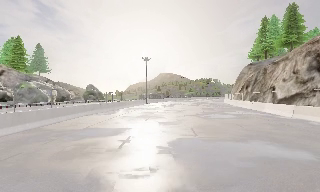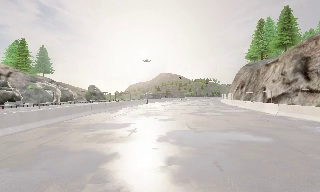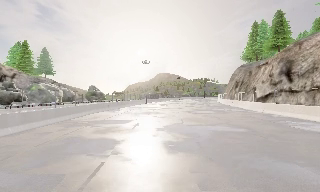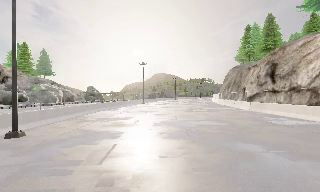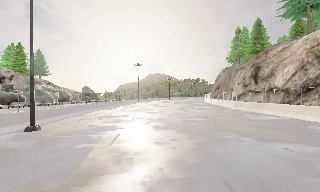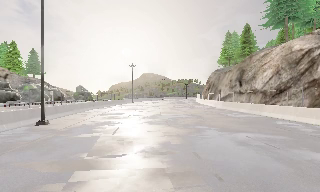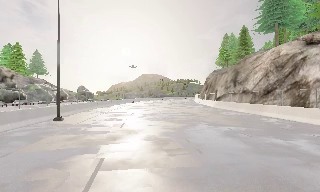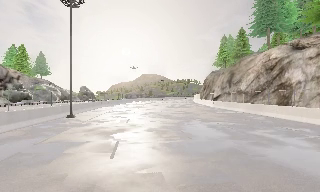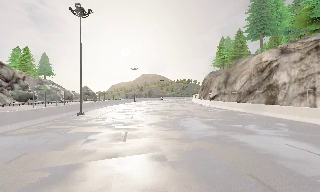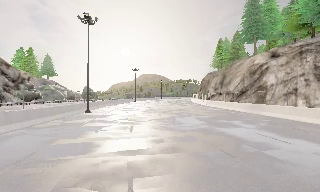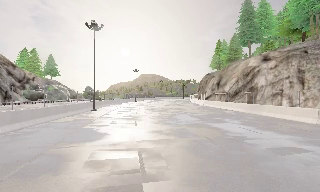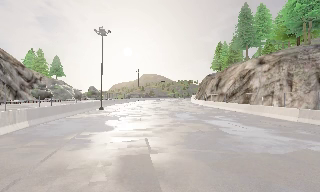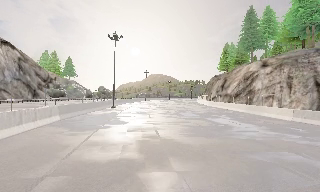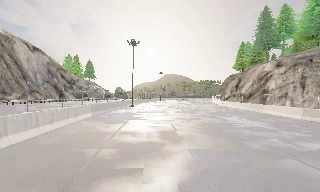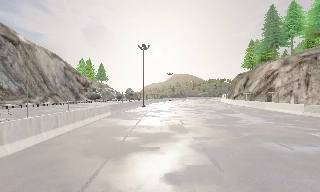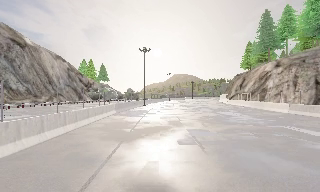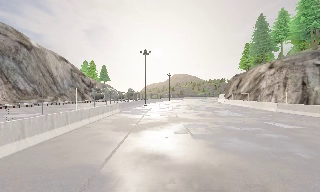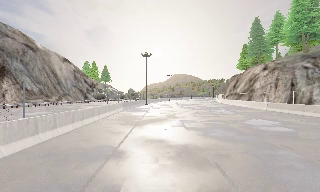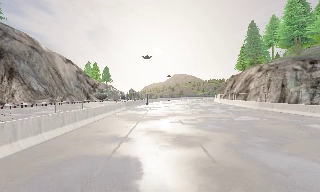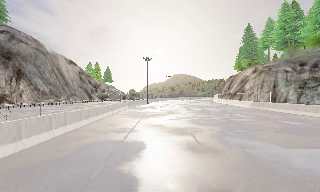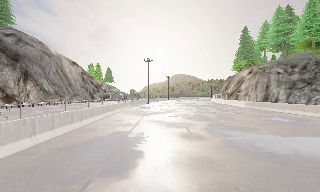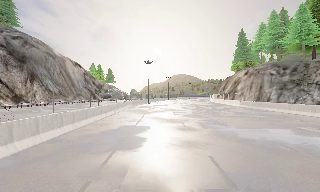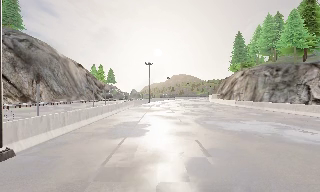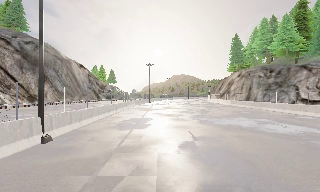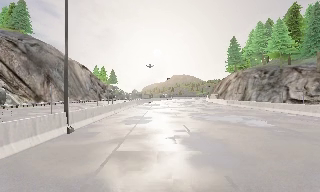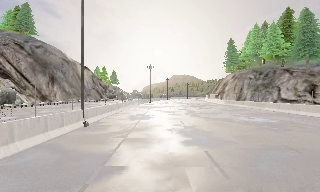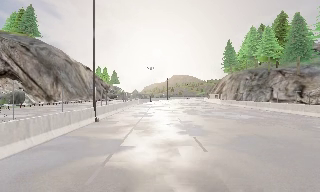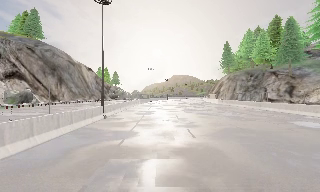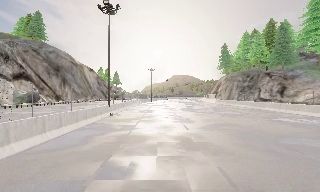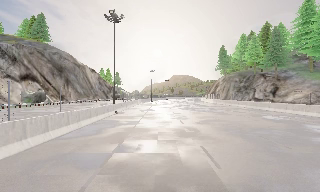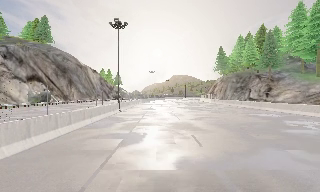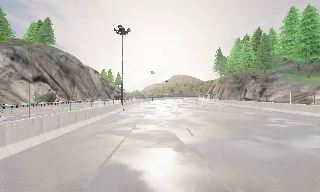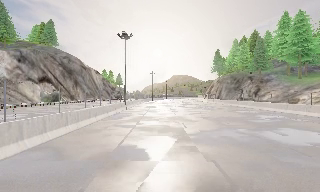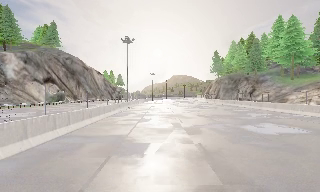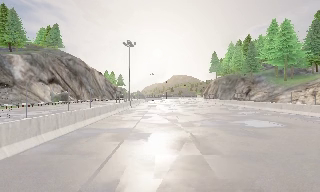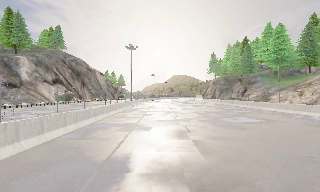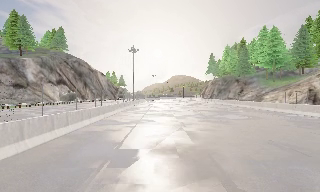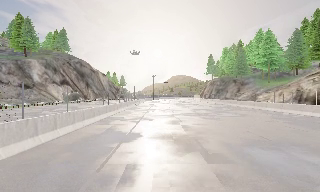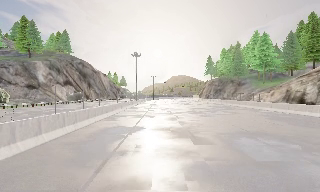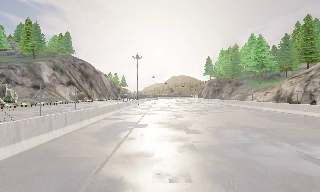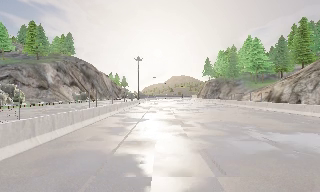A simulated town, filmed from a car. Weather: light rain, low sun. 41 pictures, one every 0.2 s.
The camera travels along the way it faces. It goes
backward.
0.0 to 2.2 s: The camera travels backward, about 20 m, so what stands in front gets smaller.
2.2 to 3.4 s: The camera swings to its left by about 10 degrees, and the scene slides to the right. It travels backward, about 12 m, so what stands in front gets smaller.
3.4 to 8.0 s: The camera travels backward, about 45 m, so what stands in front gets smaller.
The film runs backward here.
